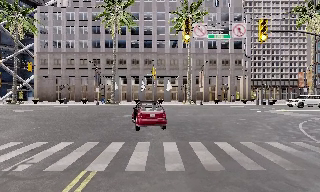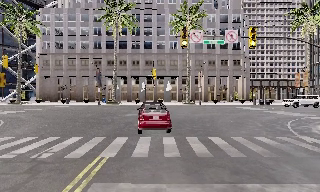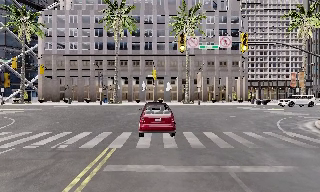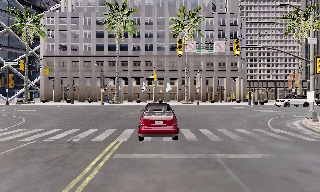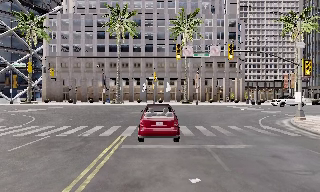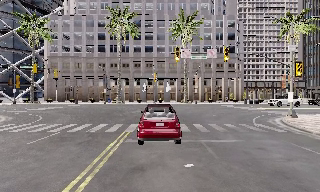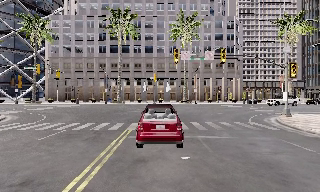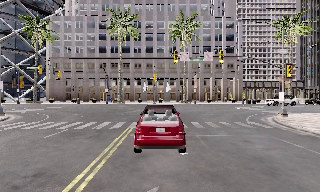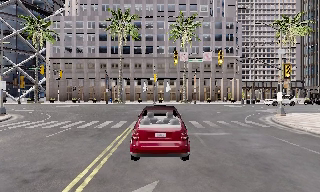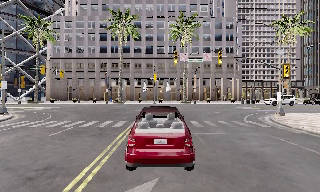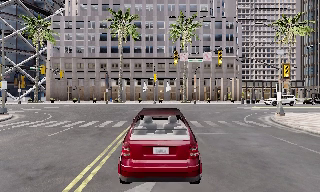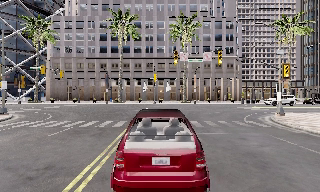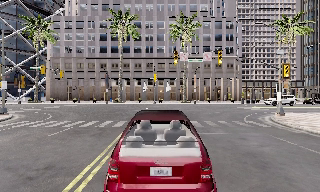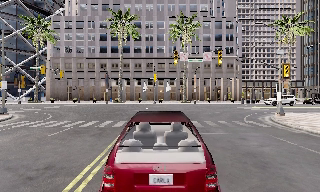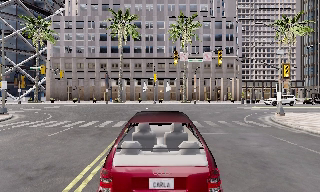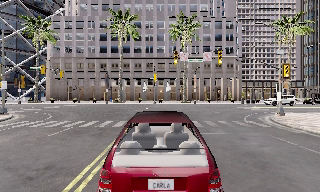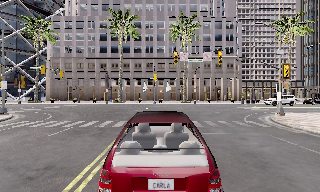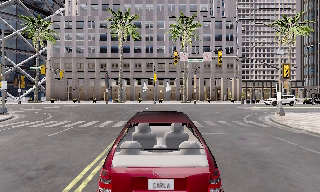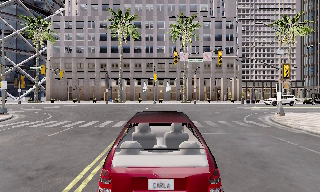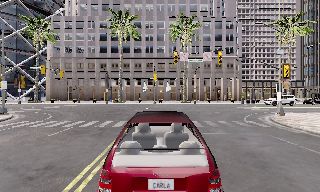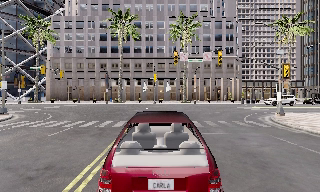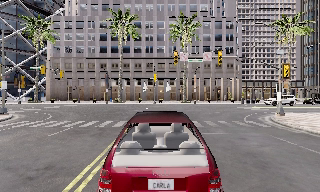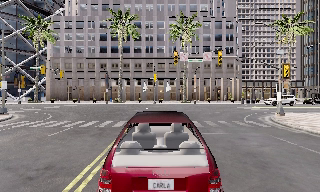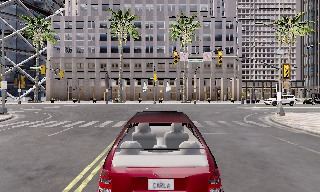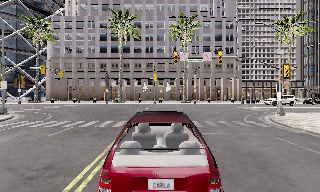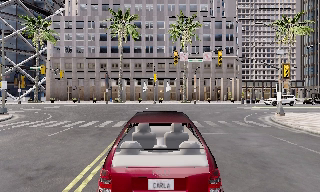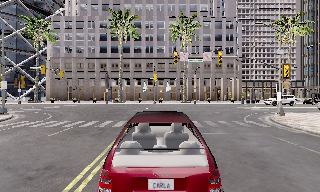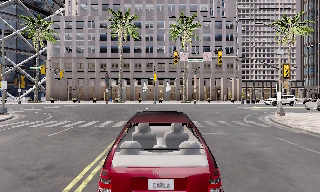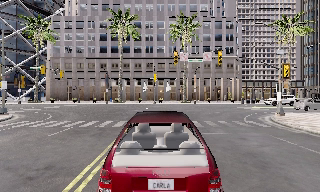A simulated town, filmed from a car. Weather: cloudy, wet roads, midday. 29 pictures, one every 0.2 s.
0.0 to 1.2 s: The camera travels backward, about 5 m, so what stands in front gets smaller.
1.2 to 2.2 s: The camera travels backward, about 0.5 m, so what stands in front gets smaller. It loses speed.
2.2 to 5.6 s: The camera keeps its place and its aim.
The film runs backward here.
